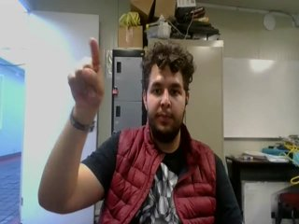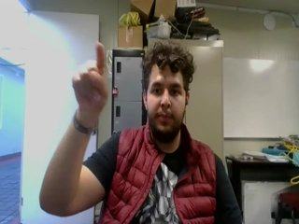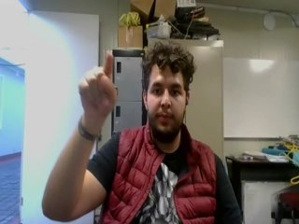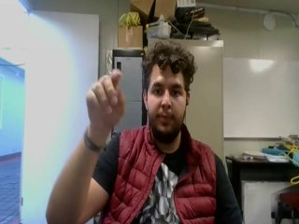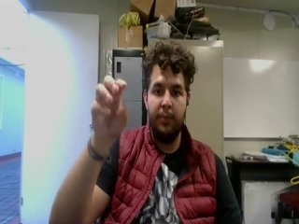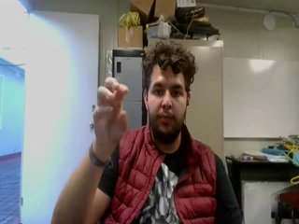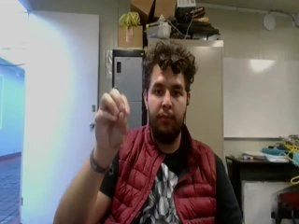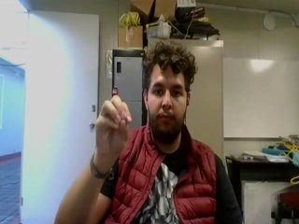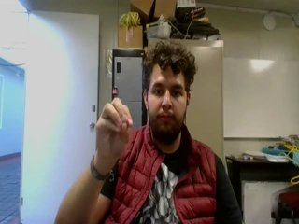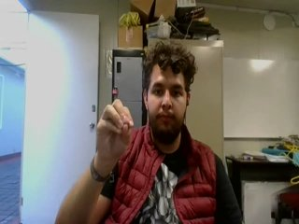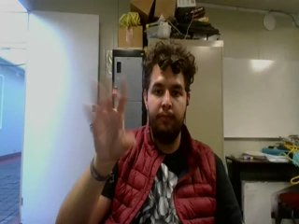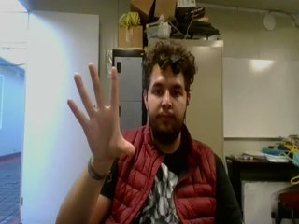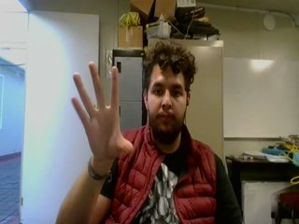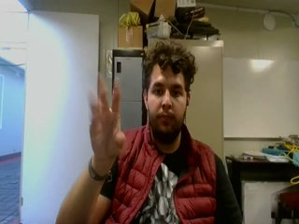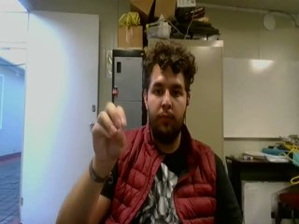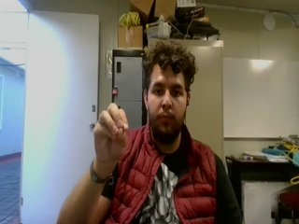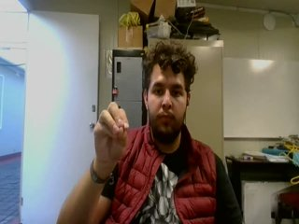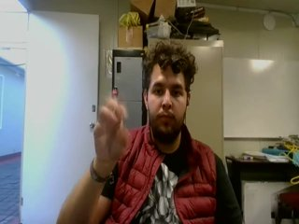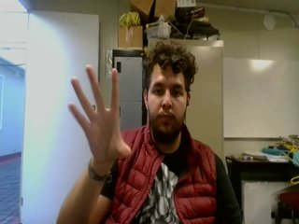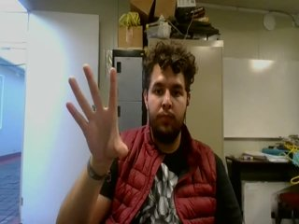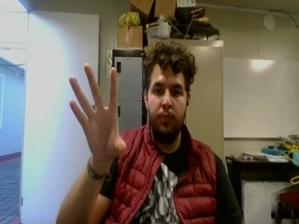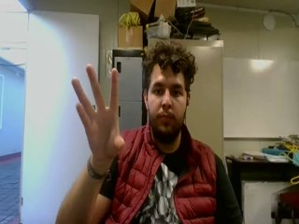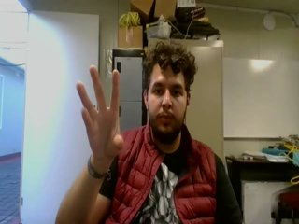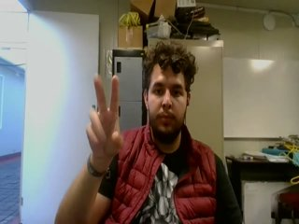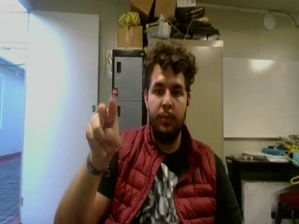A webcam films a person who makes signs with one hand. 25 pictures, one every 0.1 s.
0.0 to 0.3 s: Pointing with one finger.
0.4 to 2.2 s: Open twice.
